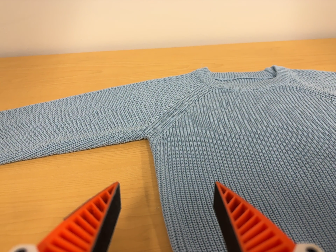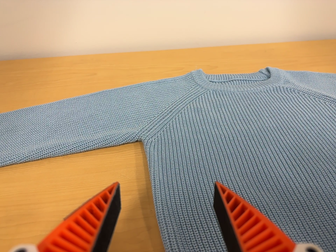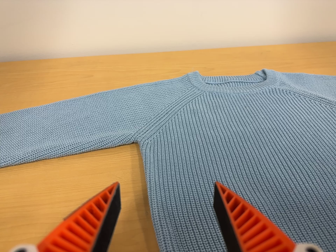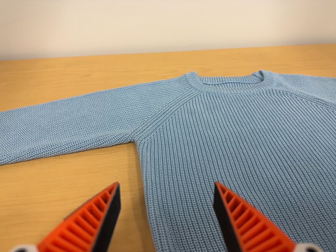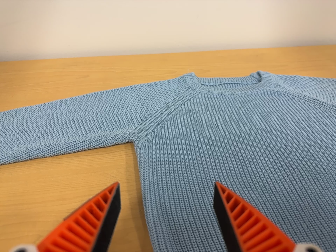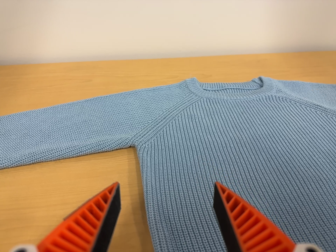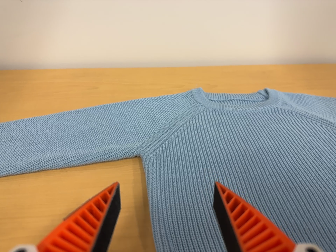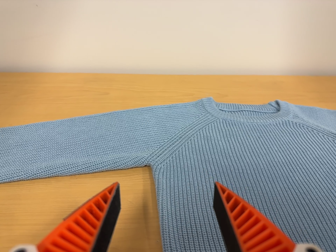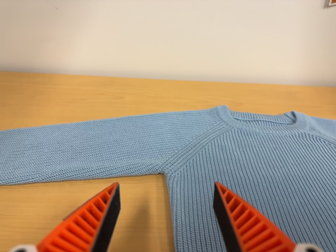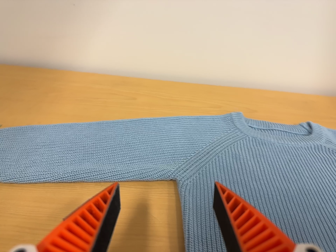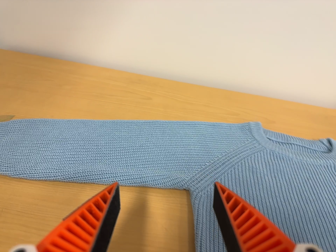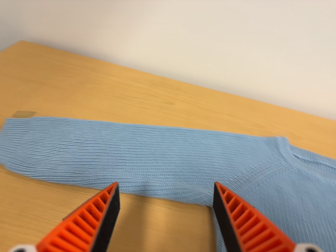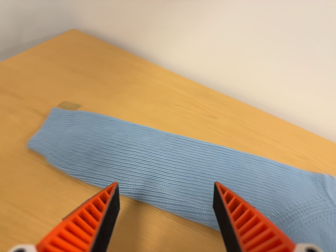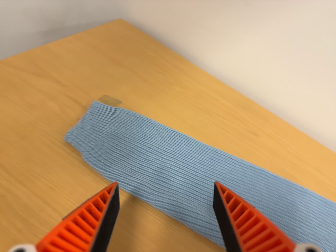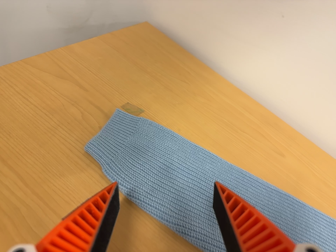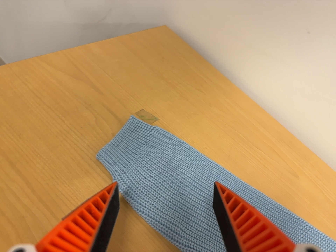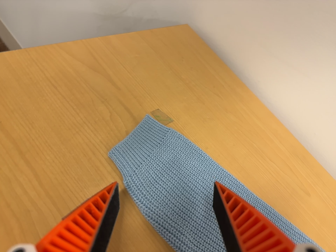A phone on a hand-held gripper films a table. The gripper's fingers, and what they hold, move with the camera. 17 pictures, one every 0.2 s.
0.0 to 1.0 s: The camera shifts only a little, or ends up much as it began.
1.0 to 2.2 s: The camera travels to its left, toward the top of its view and forward, about 14 cm, so close, fixed things drift to the right. It rolls about its line of sight by about 20 degrees, and the scene rotates clockwise.
2.2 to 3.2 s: The camera pans to its left by about 10 degrees. It travels to its left, forward and toward the top of its view, about 18 cm, so close, fixed things drift to the right. It rolls about its line of sight by about 35 degrees, and the scene rotates clockwise.
The film runs backward here.
